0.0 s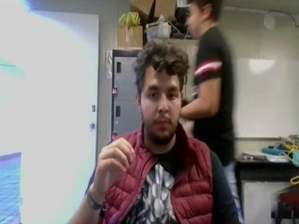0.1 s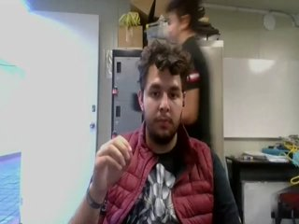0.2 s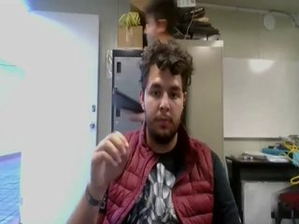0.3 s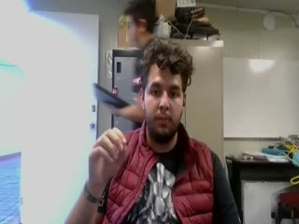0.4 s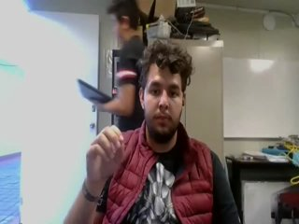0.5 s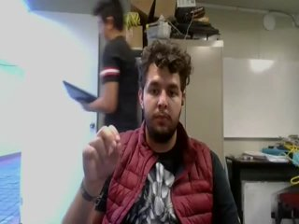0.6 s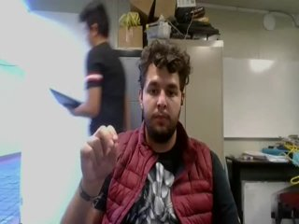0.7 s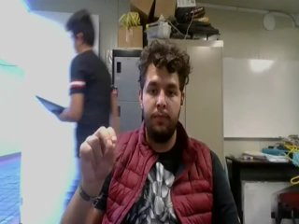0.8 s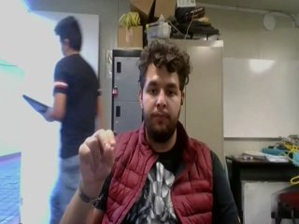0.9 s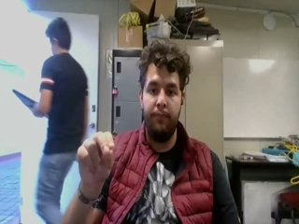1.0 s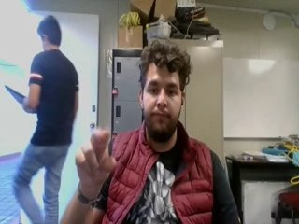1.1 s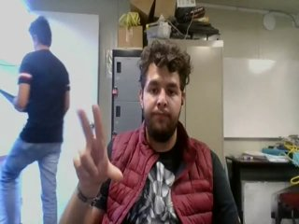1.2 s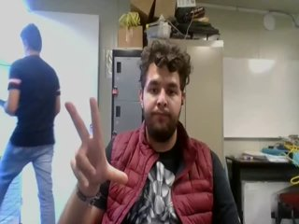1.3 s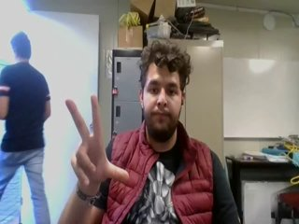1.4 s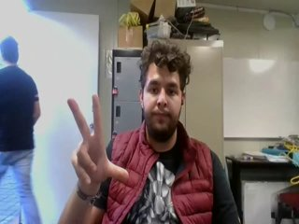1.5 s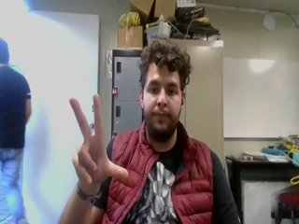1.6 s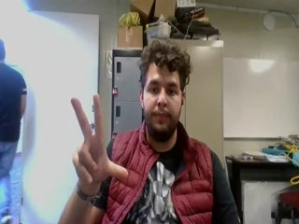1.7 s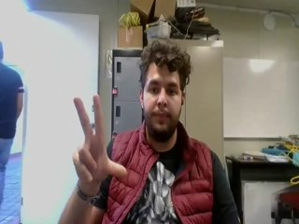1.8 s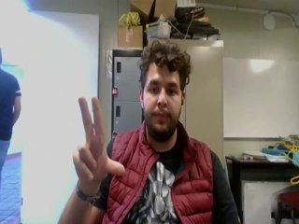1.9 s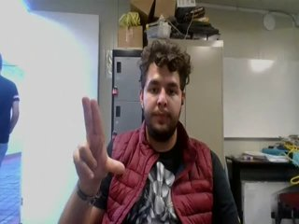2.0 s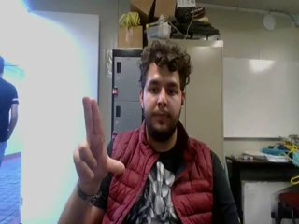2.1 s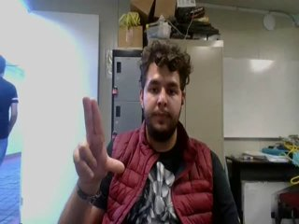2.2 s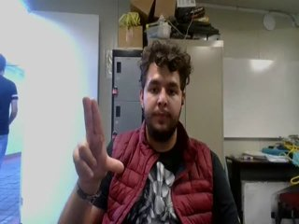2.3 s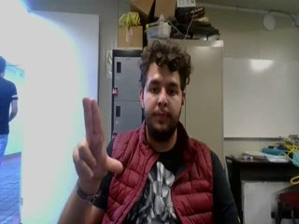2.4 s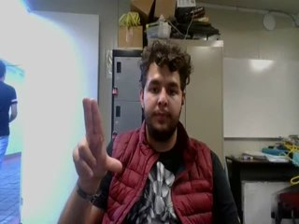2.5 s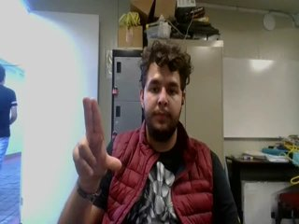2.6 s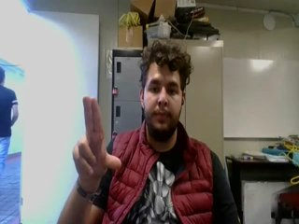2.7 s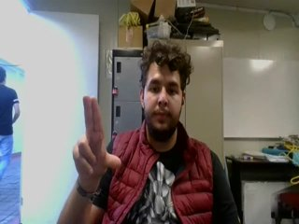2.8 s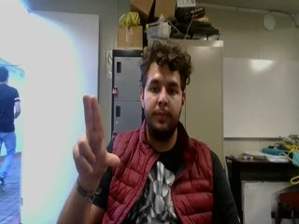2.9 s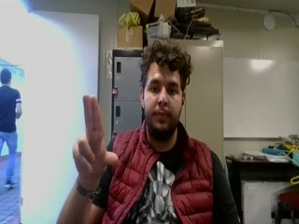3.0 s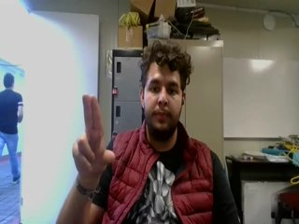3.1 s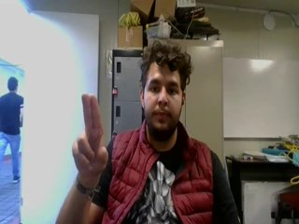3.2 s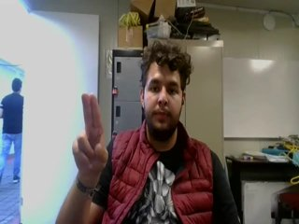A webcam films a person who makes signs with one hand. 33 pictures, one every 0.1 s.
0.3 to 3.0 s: Zoom in.
